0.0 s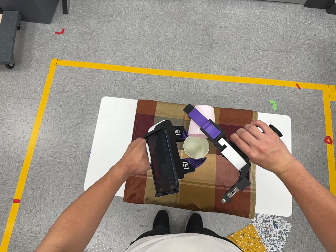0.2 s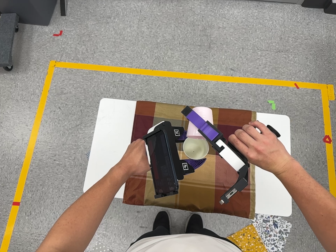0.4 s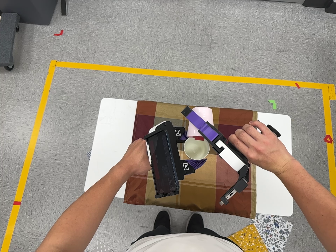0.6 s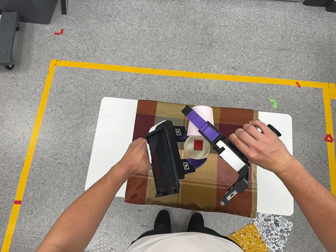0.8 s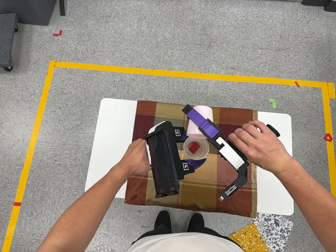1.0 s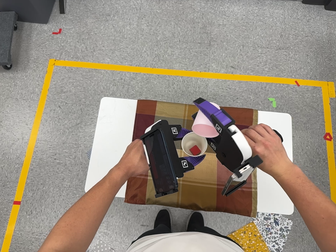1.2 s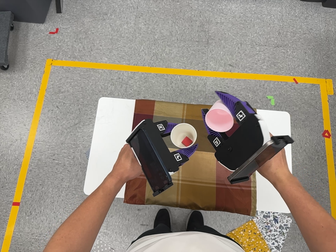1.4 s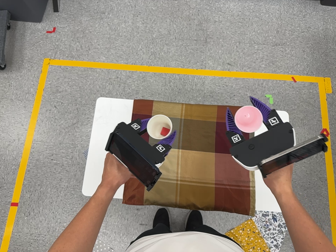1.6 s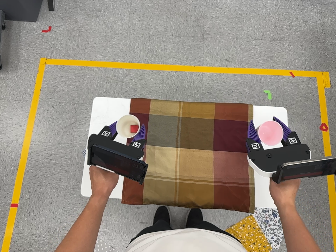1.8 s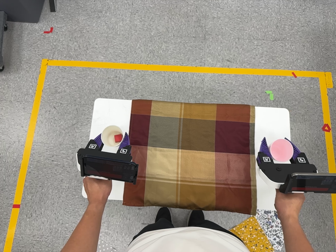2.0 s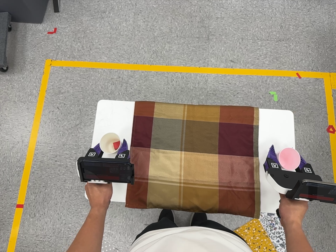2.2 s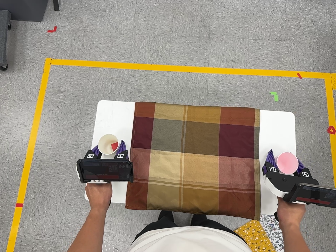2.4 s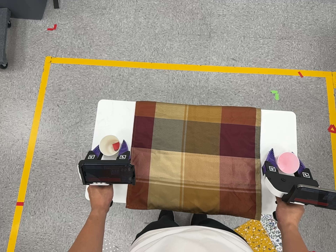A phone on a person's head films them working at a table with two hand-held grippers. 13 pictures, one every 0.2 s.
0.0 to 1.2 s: The camera shifts only a little, or ends up much as it began.
1.2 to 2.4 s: The camera travels toward the top of its view, about 6 cm, so close, fixed things drift downward.
The film runs forward here.
